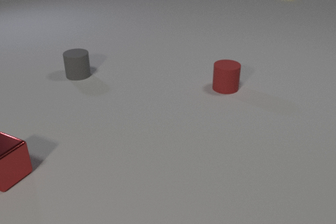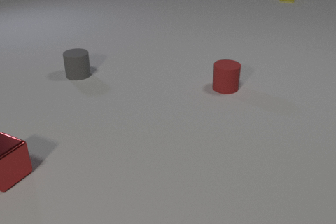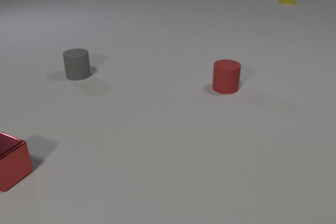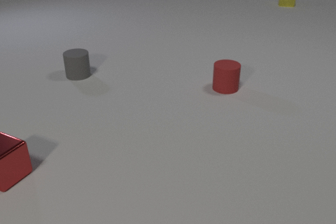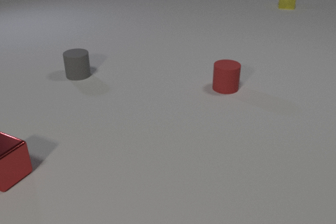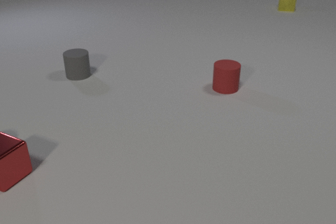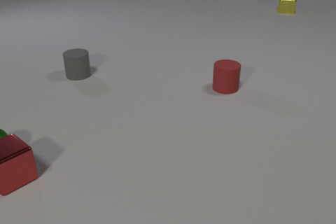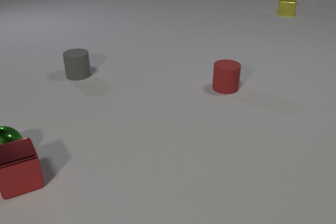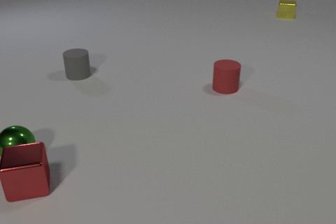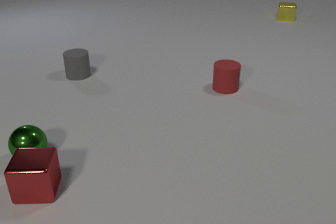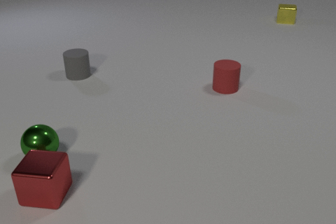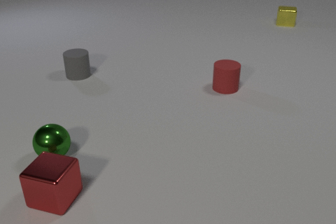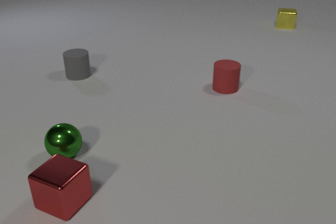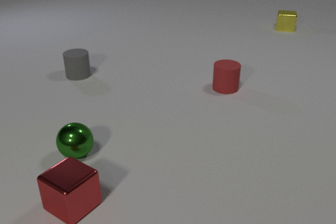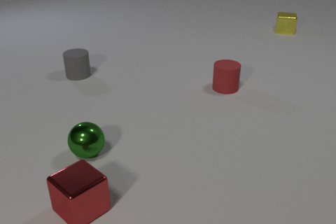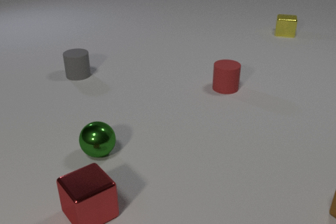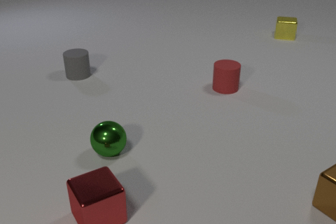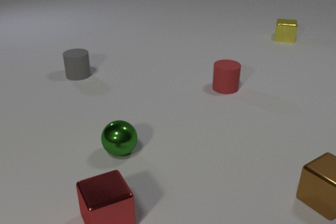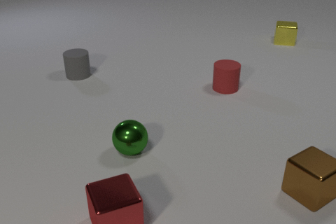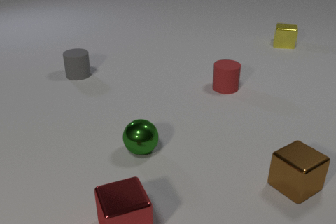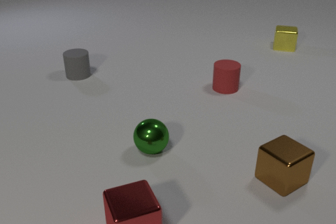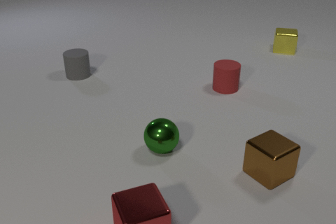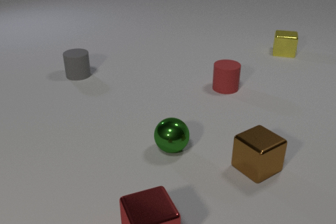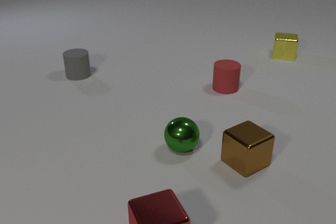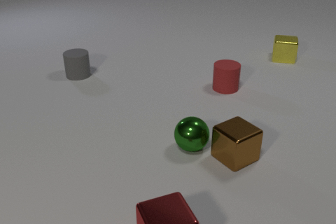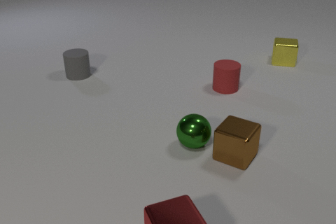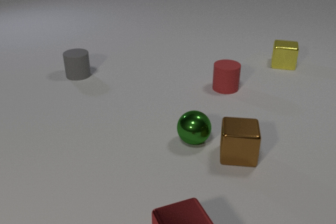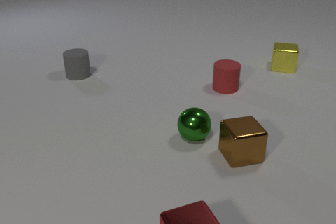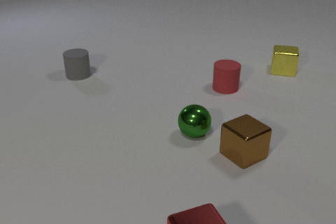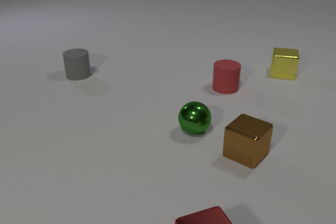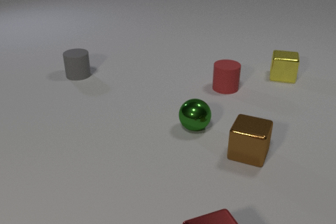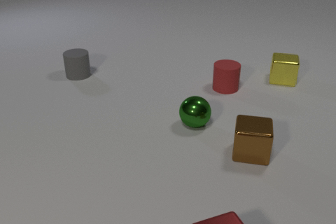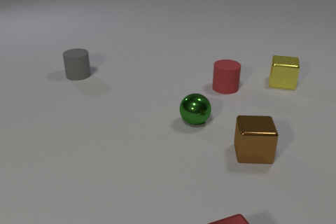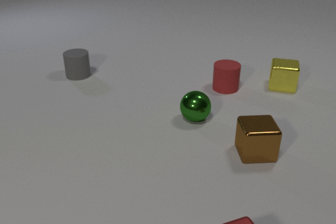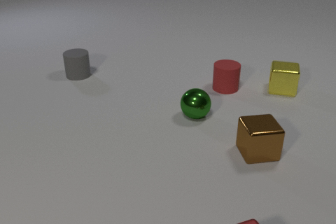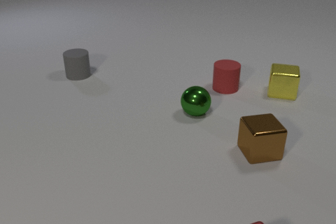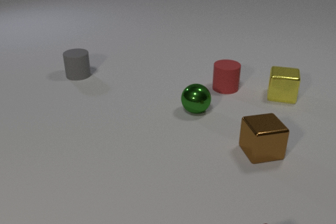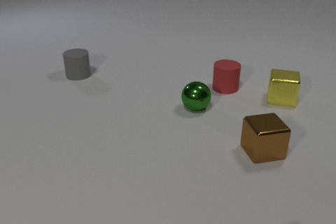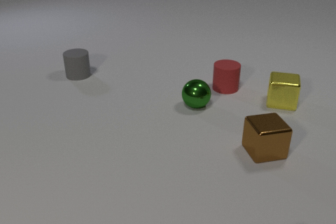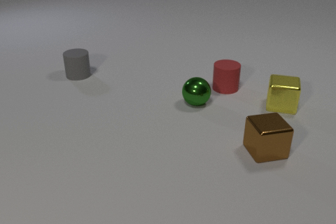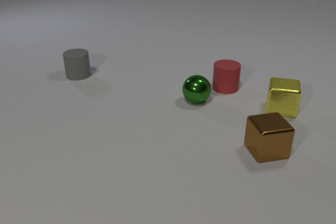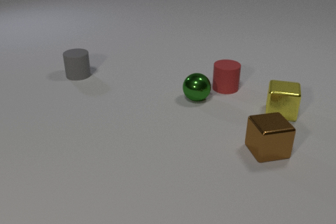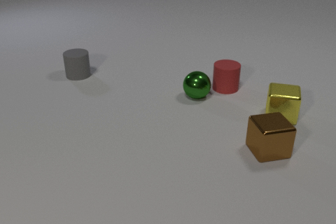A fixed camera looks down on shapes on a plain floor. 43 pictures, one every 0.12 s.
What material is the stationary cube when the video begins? metal.
What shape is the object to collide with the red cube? sphere.
How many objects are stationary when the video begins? 3.
0.00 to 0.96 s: The green metal sphere comes in at the left edge, rolls to the right. The red metal cube slides toward the camera and to the right, spins clockwise seen from above by about 45 degrees, its near face sliding to the left. The yellow metal cube slides toward the camera. The green metal sphere and the red metal cube collide.
0.96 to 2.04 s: The green metal sphere rolls to the right. The red metal cube slides to the right and toward the camera, spins so that its near face slides to the left, clockwise seen from above. The brown metal cube comes in at the right edge, slides to the left. The yellow metal cube slides toward the camera.
2.04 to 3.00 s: The green metal sphere rolls to the right. The red metal cube slides to the right and toward the camera. The brown metal cube slides to the left and away from the camera, spins counterclockwise seen from above by about 30 degrees, its near face sliding to the right. The yellow metal cube slides toward the camera. The green metal sphere and the brown metal cube collide.
3.00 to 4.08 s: The green metal sphere rolls away from the camera. The red metal cube slides to the right. The brown metal cube slides to the right and away from the camera, spins counterclockwise seen from above by about 135 degrees, its near face sliding to the right. The yellow metal cube slides toward the camera.
4.08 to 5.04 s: The green metal sphere rolls away from the camera. The red metal cube slides to the right, leaves at the bottom edge. The brown metal cube slides to the right. The yellow metal cube slides toward the camera.
